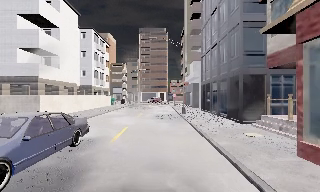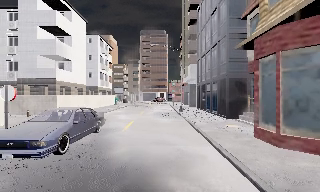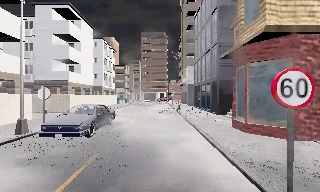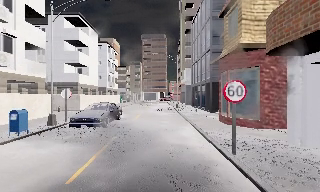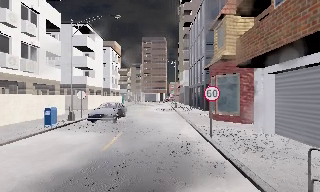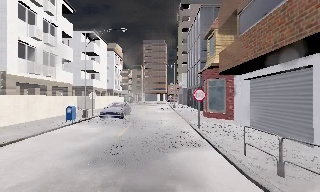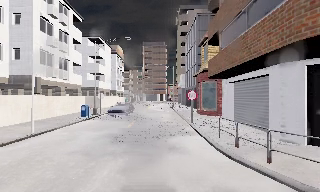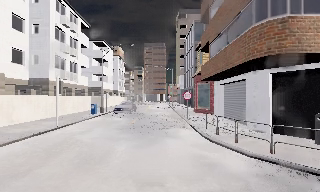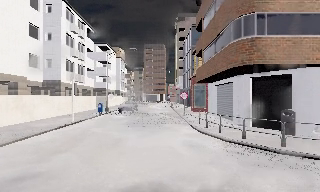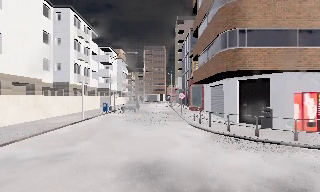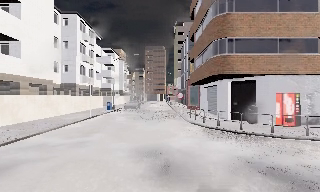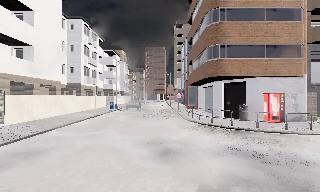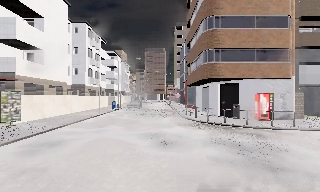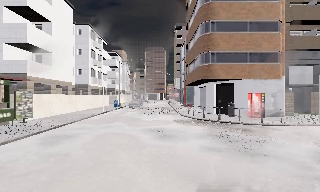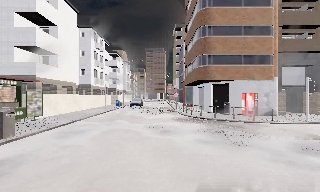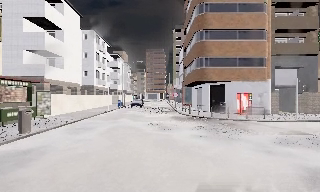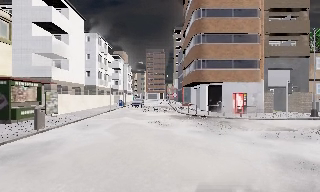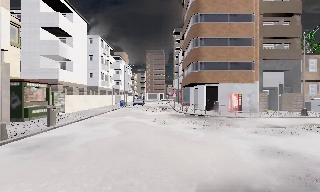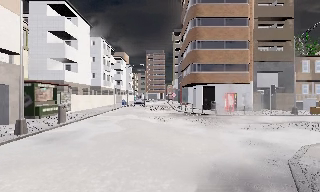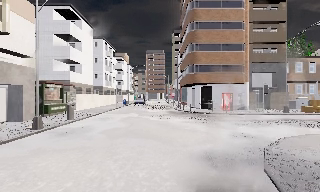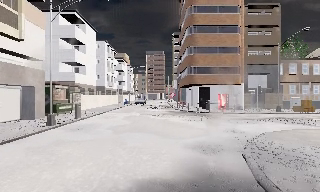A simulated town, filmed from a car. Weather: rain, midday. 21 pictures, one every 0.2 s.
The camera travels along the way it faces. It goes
backward.
0.0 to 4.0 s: The camera travels backward, about 30 m, so what stands in front gets smaller. It loses speed.
The film runs backward here.
